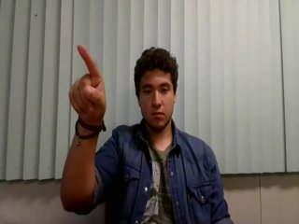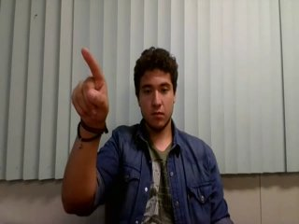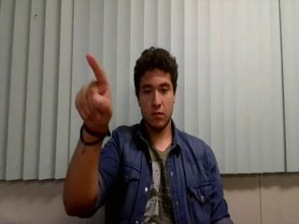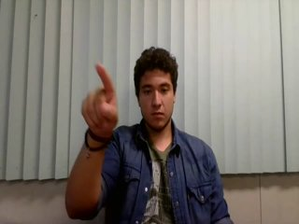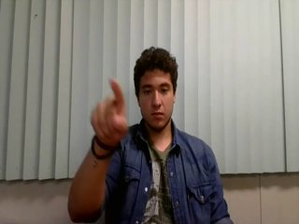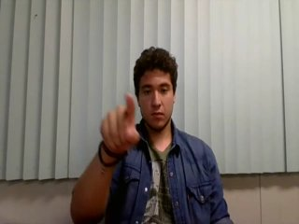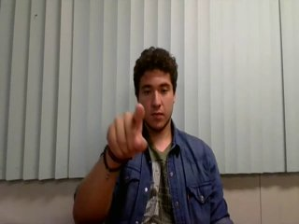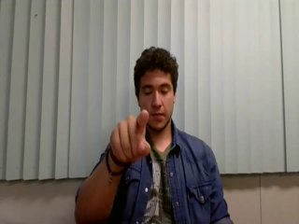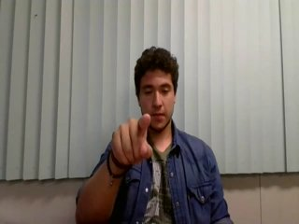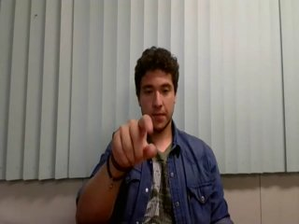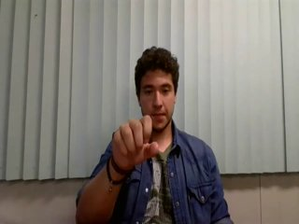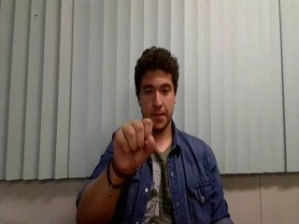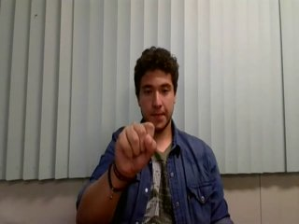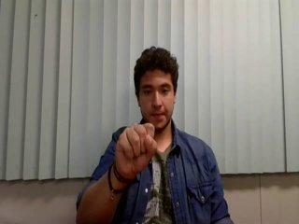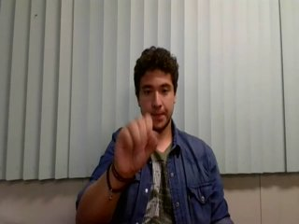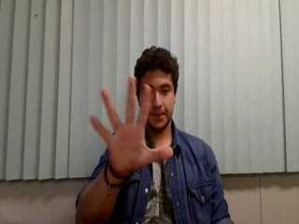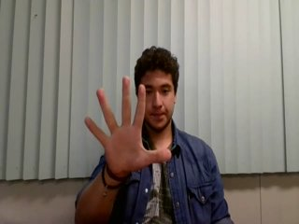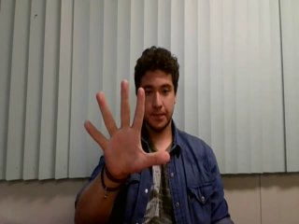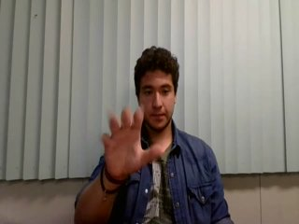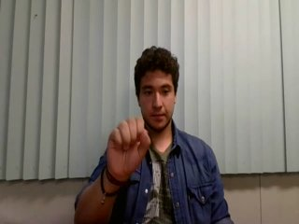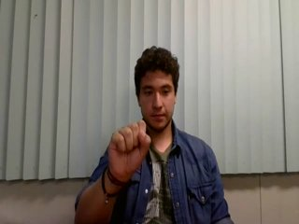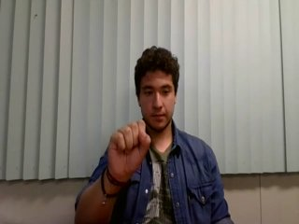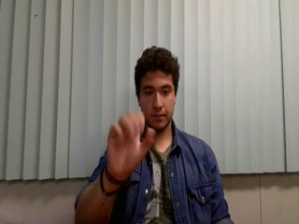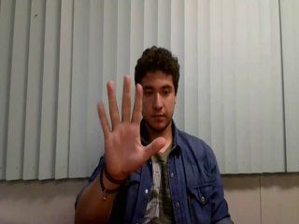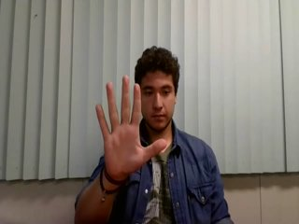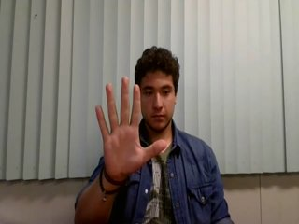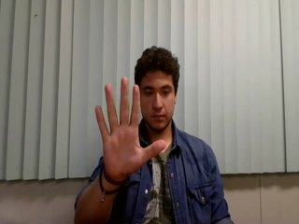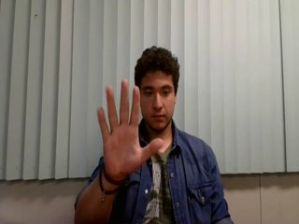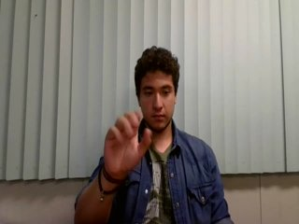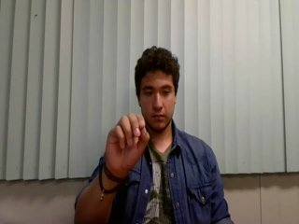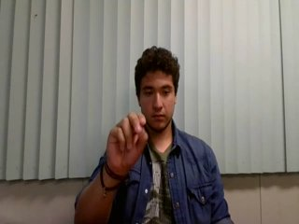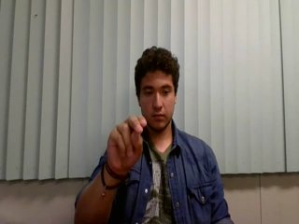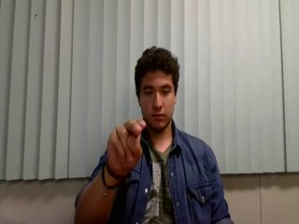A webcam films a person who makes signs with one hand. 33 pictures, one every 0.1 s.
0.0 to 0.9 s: Pointing with one finger.
1.0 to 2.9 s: Open twice.
